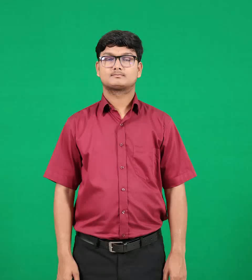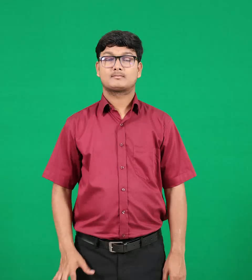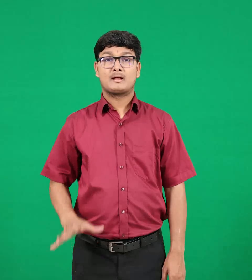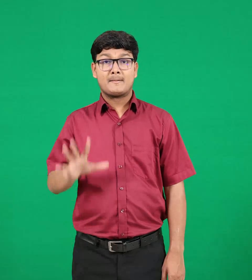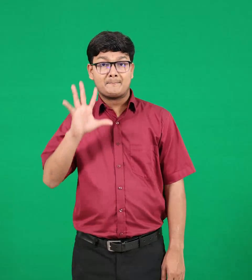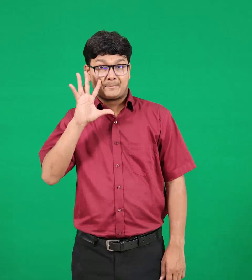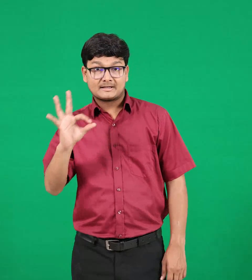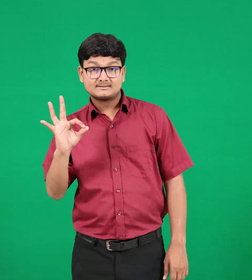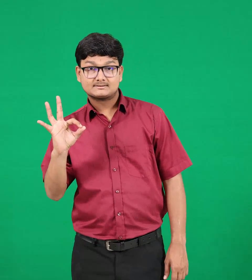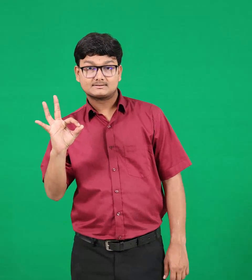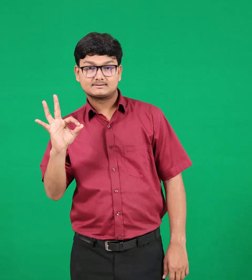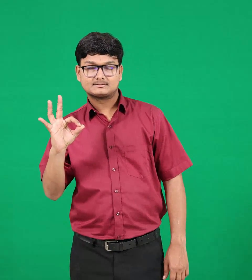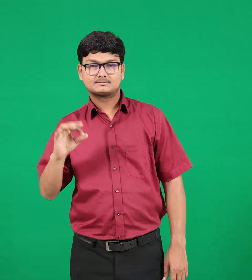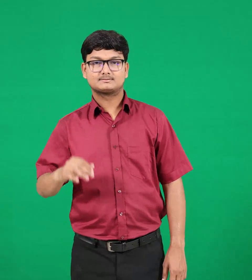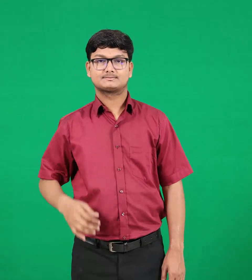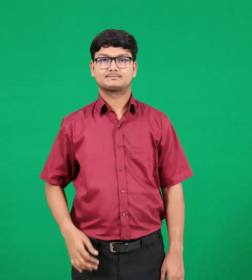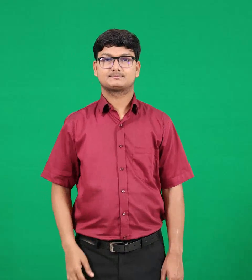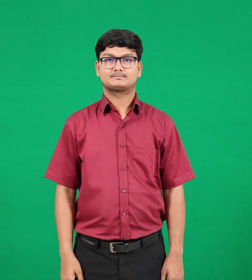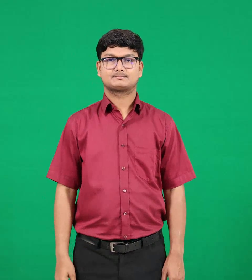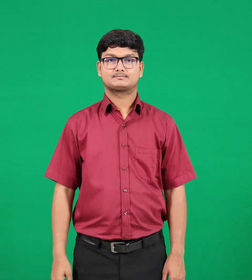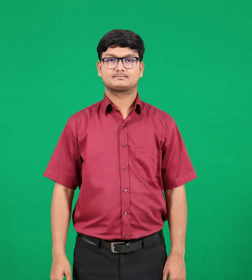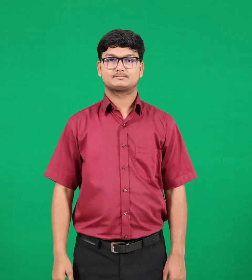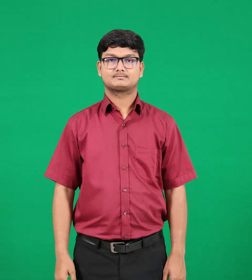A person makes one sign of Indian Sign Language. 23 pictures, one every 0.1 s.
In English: important
